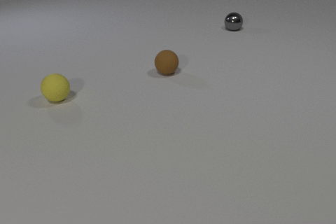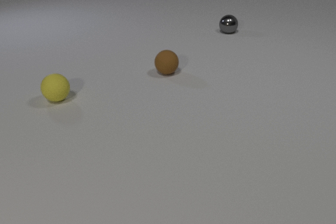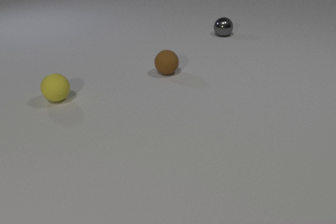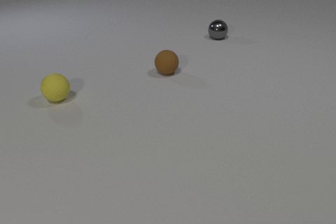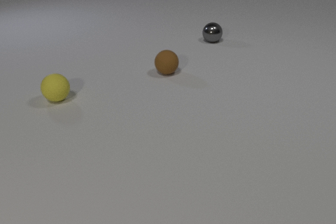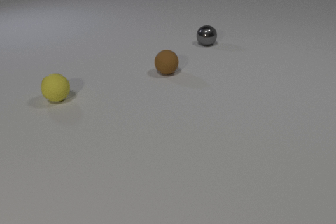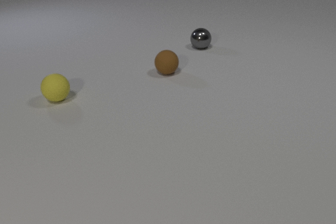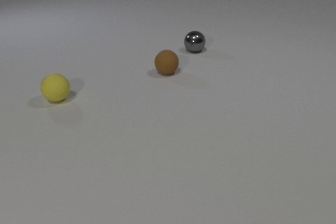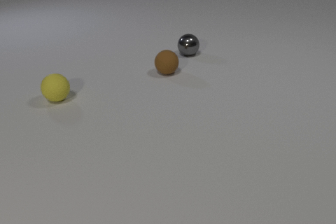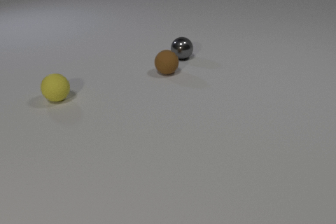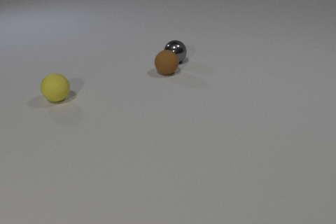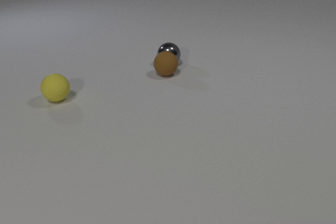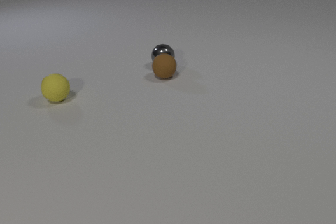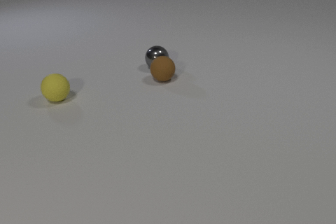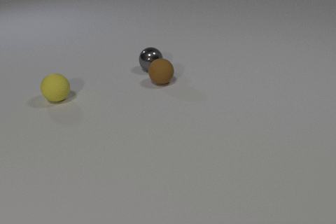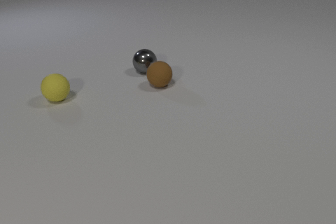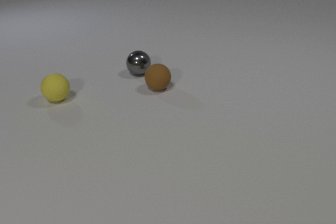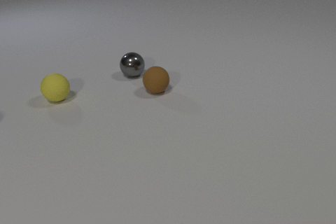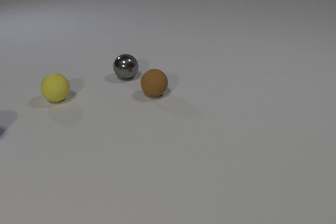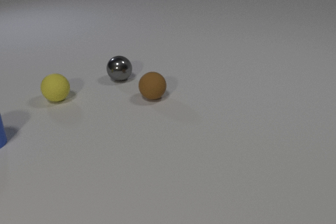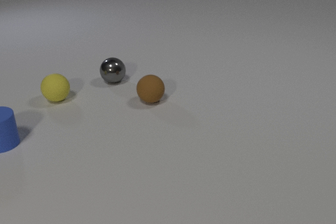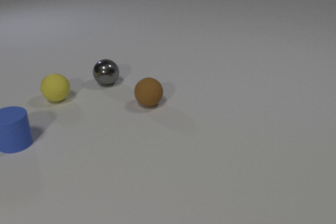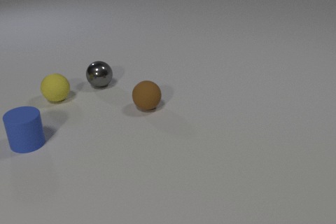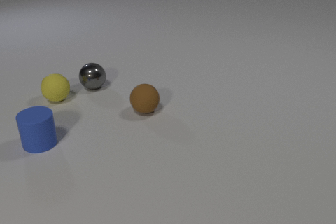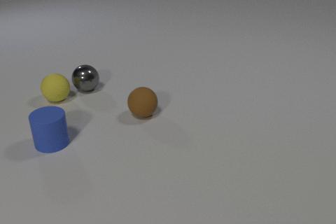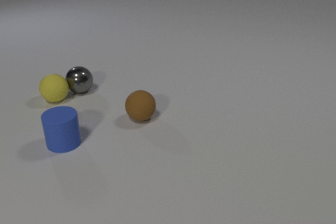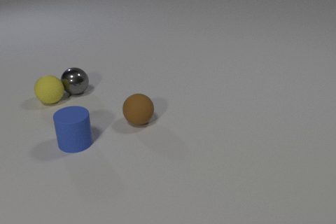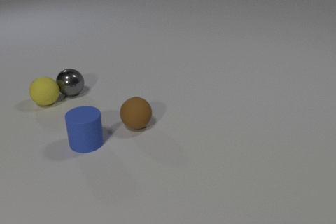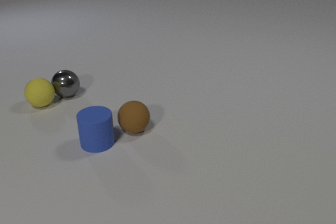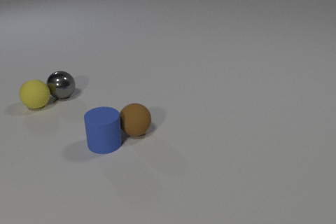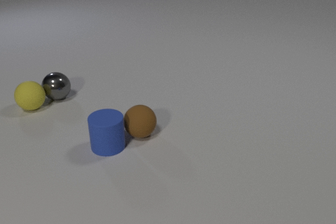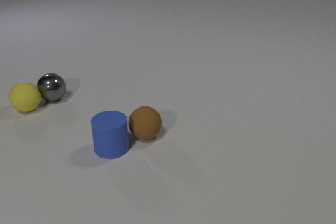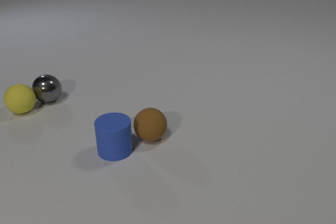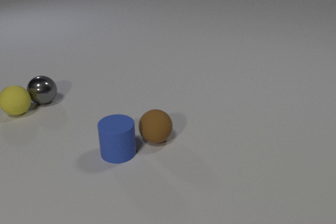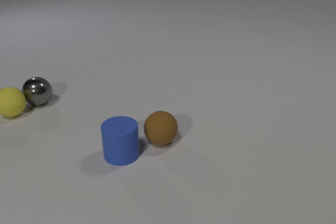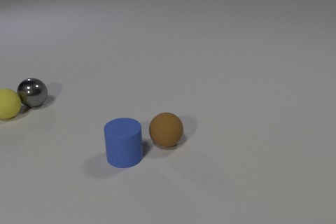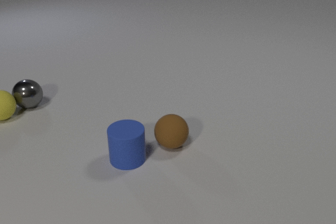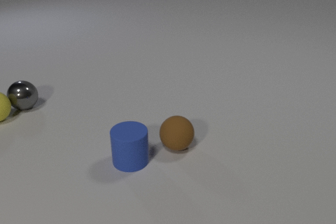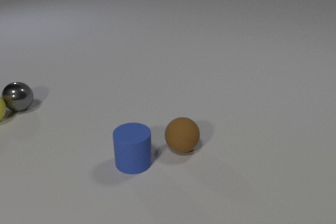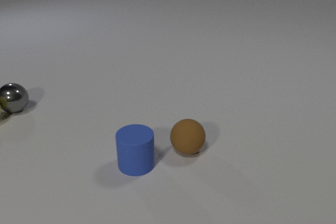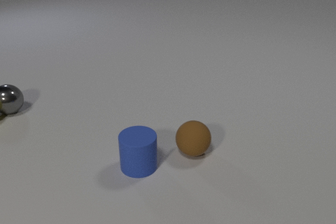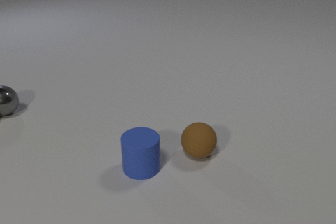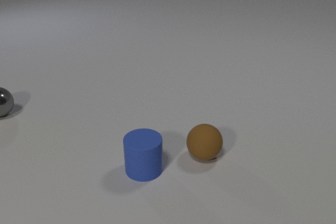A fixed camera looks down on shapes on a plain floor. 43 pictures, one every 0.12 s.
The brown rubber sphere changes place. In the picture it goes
toward the camera.
The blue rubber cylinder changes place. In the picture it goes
to the right.
0.00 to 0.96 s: The gray metal sphere rolls toward the camera and to the left.
0.96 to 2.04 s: The gray metal sphere rolls to the left and toward the camera. The brown rubber sphere rolls toward the camera. The gray metal sphere and the brown rubber sphere collide.
2.04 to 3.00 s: The gray metal sphere rolls to the left and toward the camera. The brown rubber sphere rolls toward the camera. The blue rubber cylinder comes in at the left edge, slides to the right. The gray metal sphere and the yellow rubber sphere collide.
3.00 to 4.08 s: The gray metal sphere rolls to the left. The brown rubber sphere rolls toward the camera and to the right. The yellow rubber sphere rolls to the left and toward the camera. The blue rubber cylinder slides to the right and toward the camera. The brown rubber sphere and the blue rubber cylinder collide.
4.08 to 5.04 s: The gray metal sphere rolls to the left. The brown rubber sphere rolls to the right and toward the camera. The yellow rubber sphere rolls to the left, leaves at the left edge. The blue rubber cylinder slides toward the camera and to the right.
Are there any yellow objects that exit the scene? yes.
What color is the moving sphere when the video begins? gray.
Are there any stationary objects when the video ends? no.
